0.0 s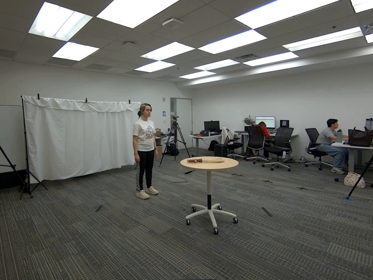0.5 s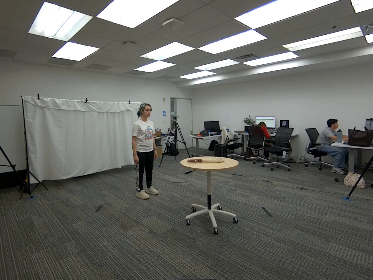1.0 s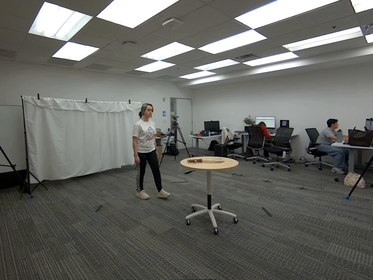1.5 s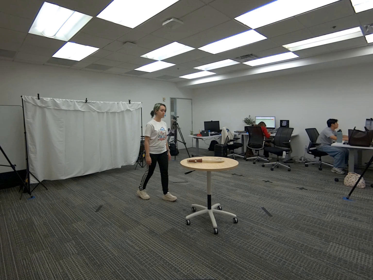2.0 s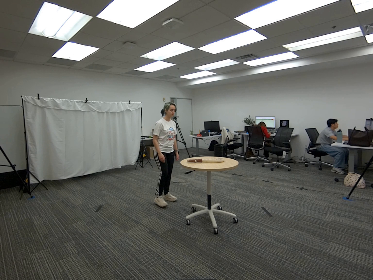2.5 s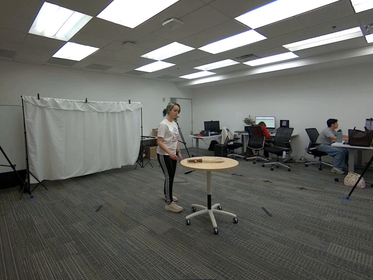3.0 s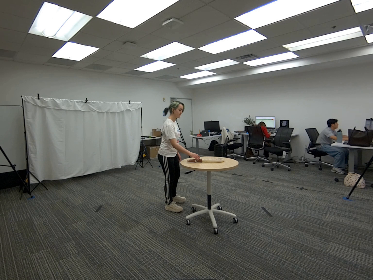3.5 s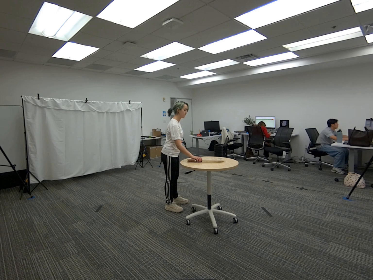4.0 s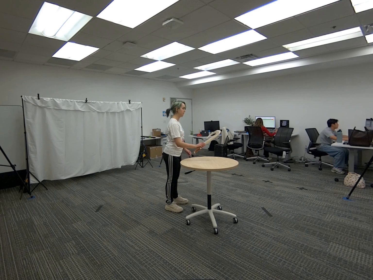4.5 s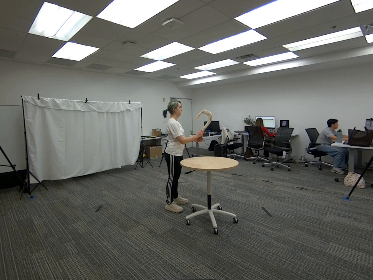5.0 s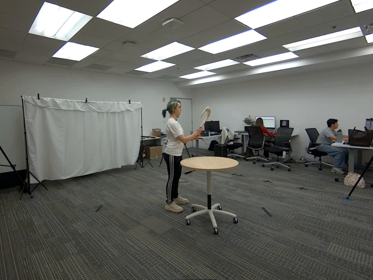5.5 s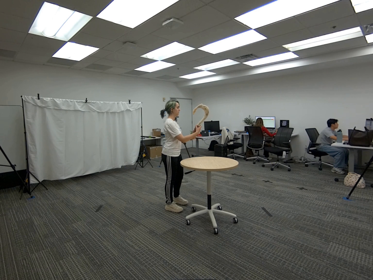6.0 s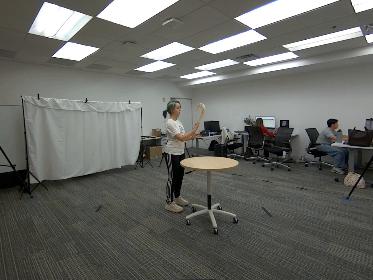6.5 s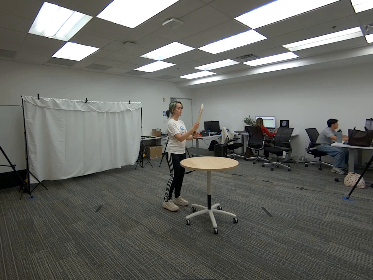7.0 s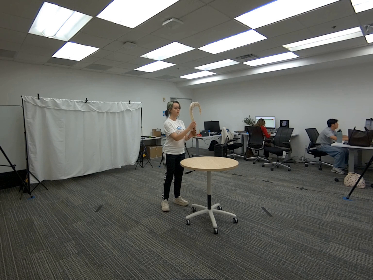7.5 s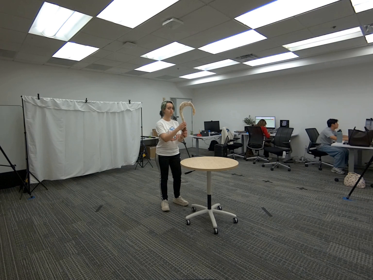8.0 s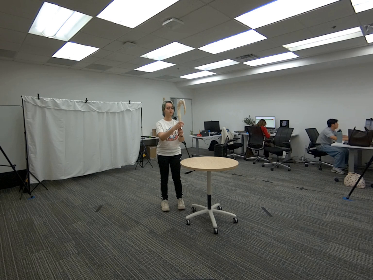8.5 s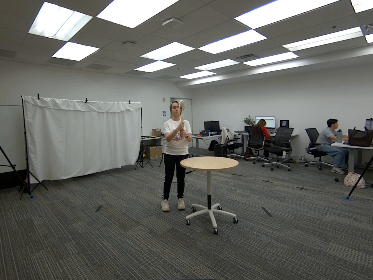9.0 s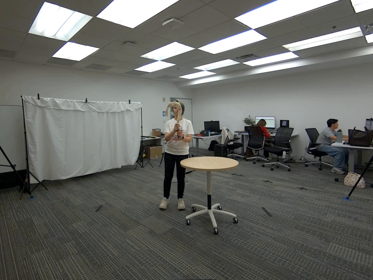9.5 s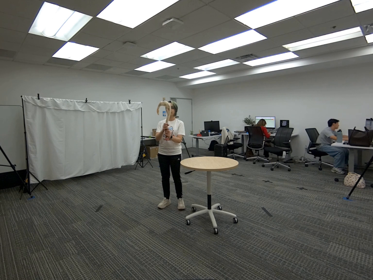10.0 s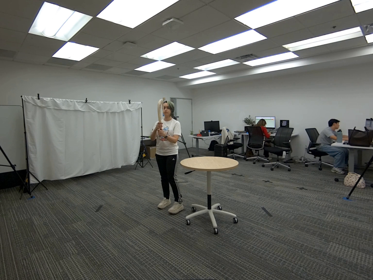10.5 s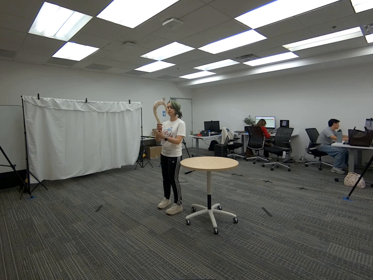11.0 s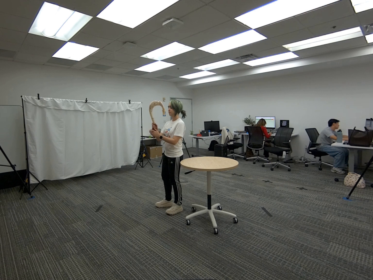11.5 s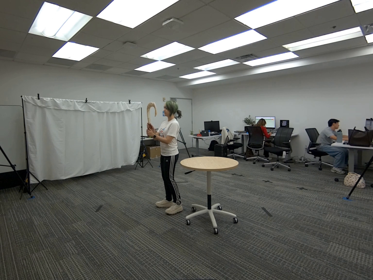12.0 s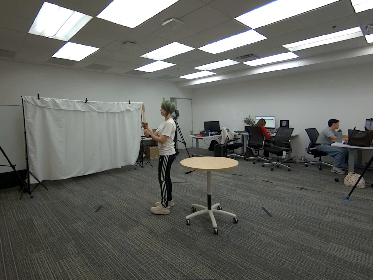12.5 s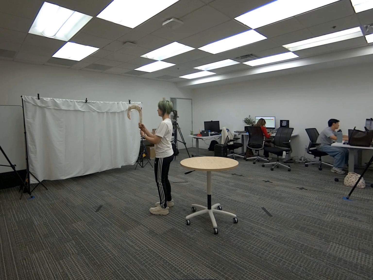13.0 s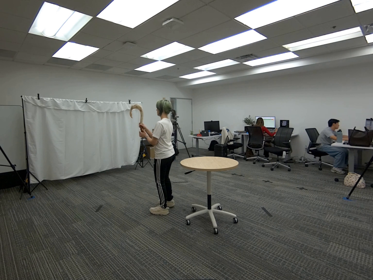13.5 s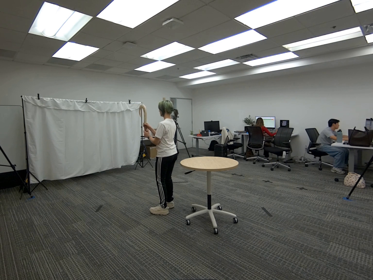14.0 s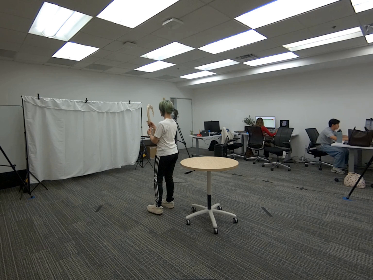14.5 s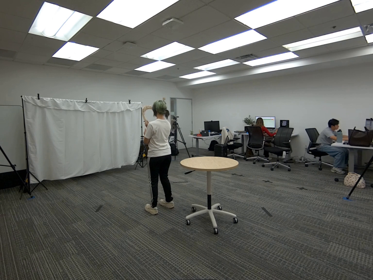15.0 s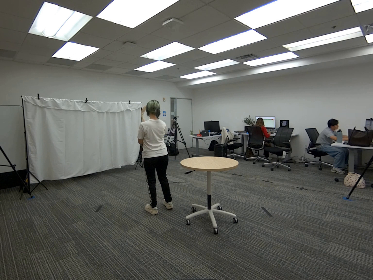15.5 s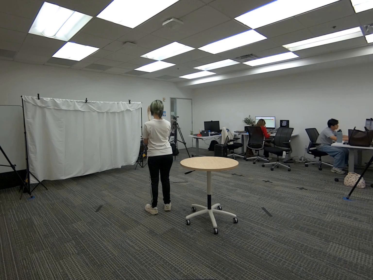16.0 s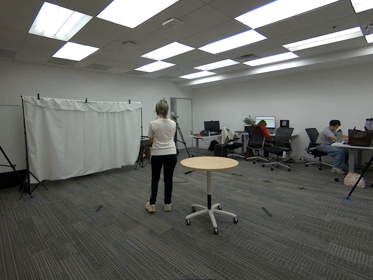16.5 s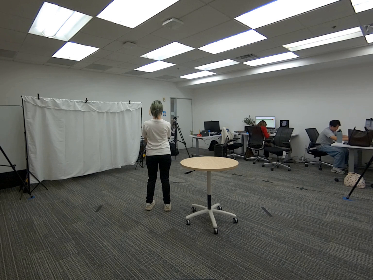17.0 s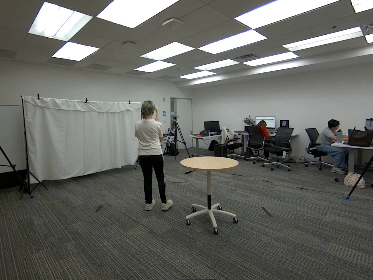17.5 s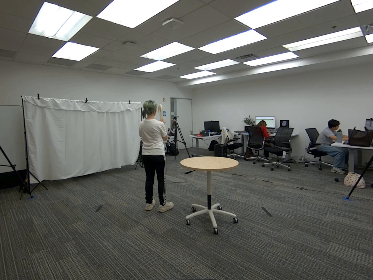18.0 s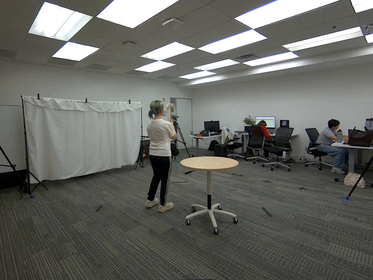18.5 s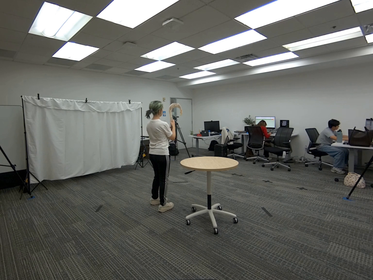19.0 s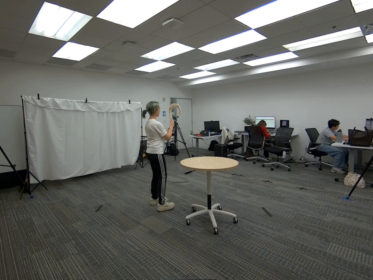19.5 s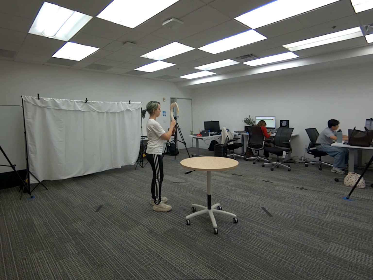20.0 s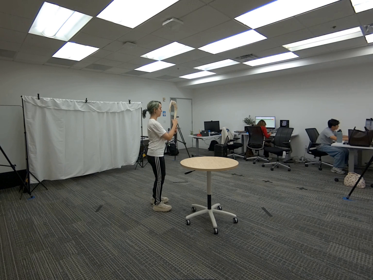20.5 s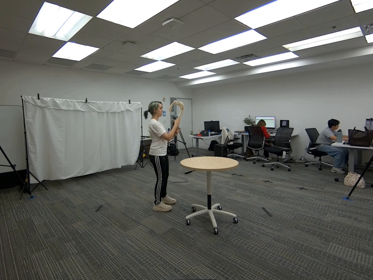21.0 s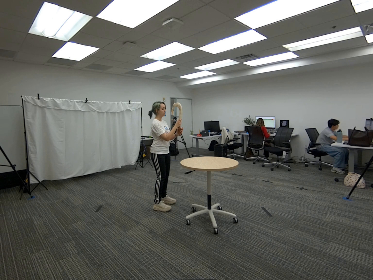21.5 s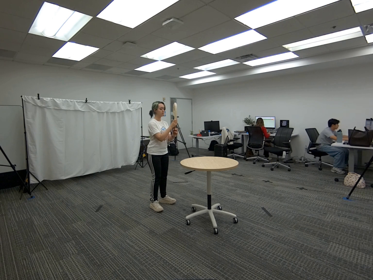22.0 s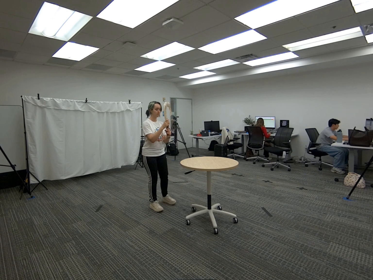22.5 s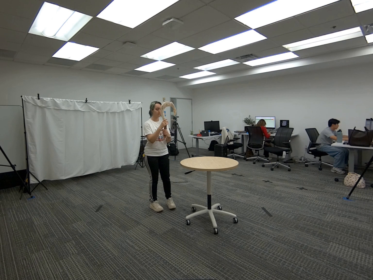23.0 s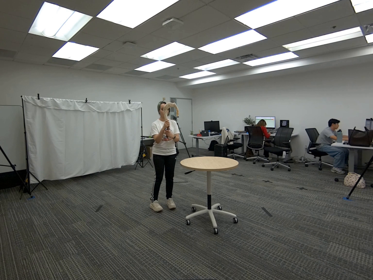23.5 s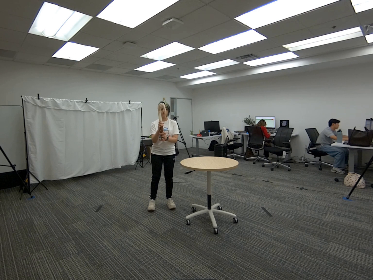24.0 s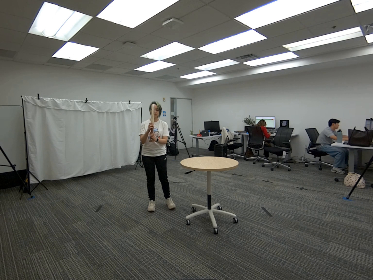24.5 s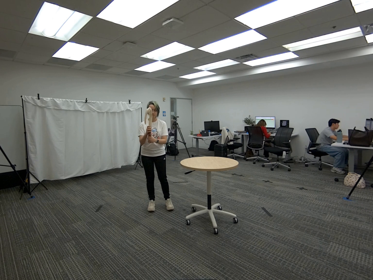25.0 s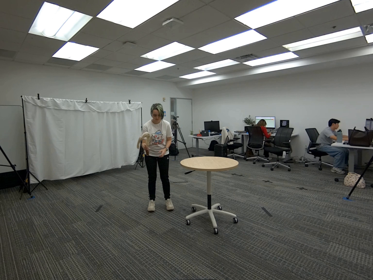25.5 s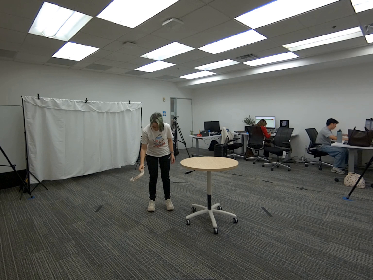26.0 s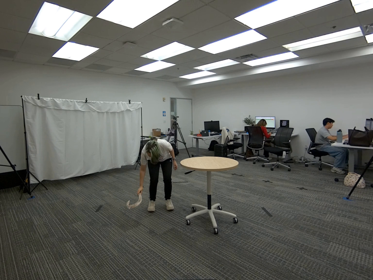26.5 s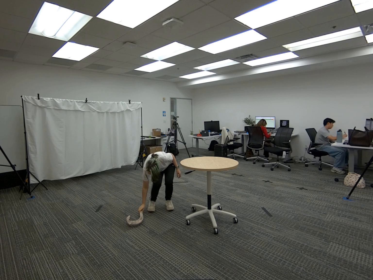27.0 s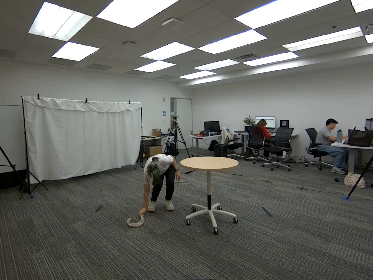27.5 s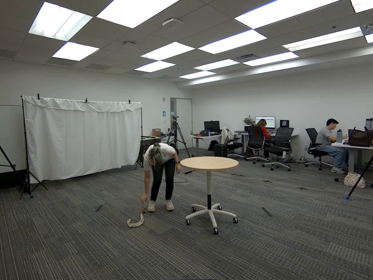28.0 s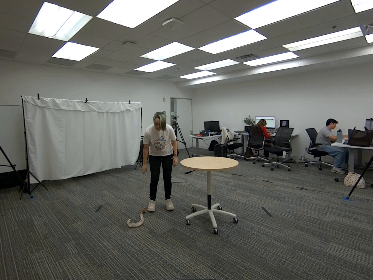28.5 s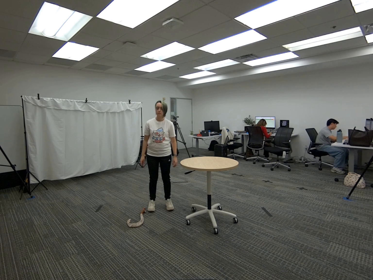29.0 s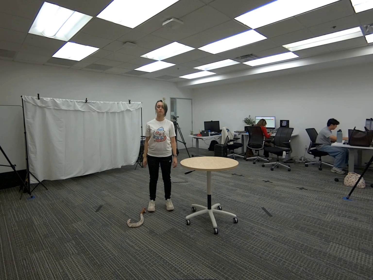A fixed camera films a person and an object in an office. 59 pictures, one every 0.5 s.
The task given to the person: Walk over to the Big Fish Hook on the round table and using both hands pick up the Big Fish Hook and begin to rotate the Big Fish Hook using both hands so that all cameras get a view of the Big Fish Hook. Place the Big Fish Hook on the ground when complete.
